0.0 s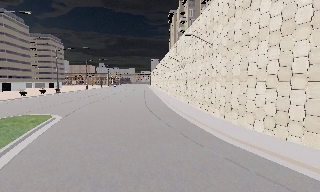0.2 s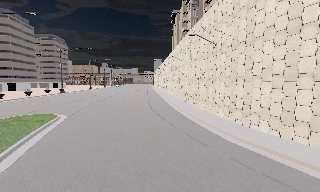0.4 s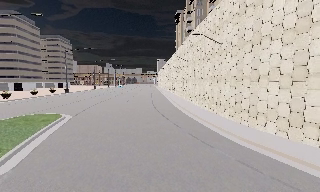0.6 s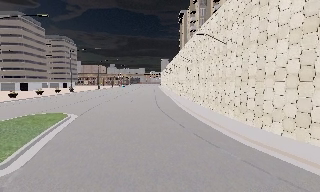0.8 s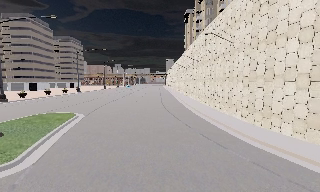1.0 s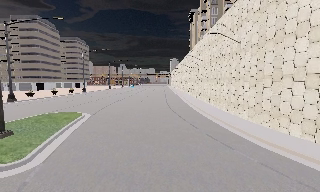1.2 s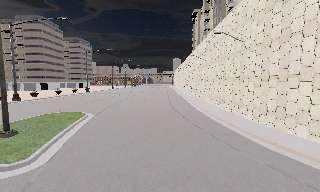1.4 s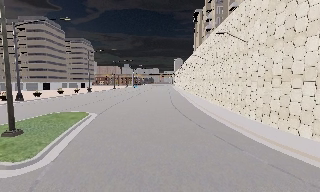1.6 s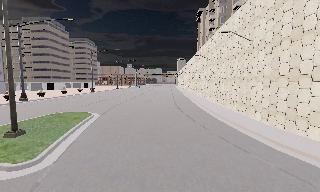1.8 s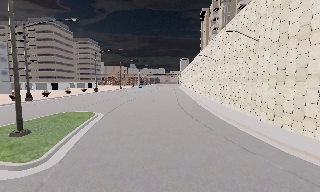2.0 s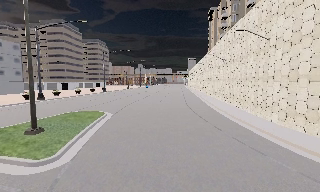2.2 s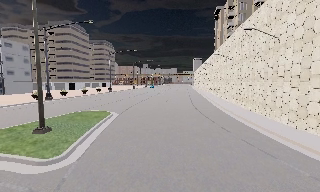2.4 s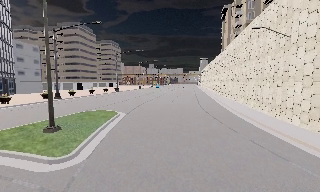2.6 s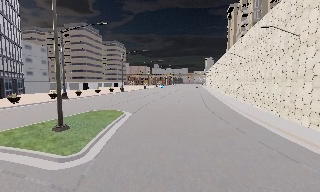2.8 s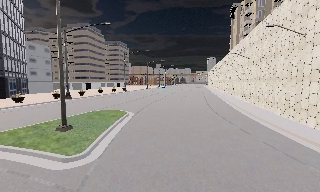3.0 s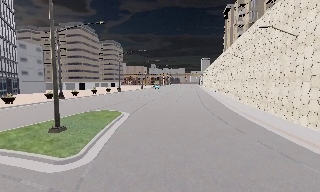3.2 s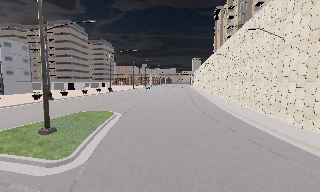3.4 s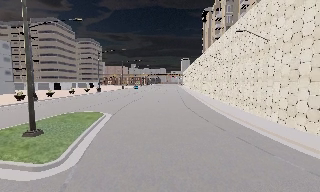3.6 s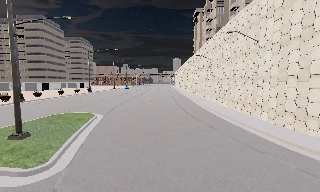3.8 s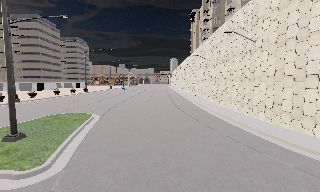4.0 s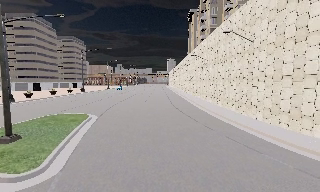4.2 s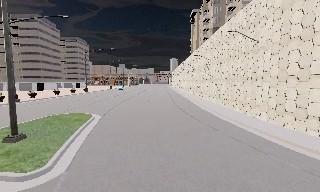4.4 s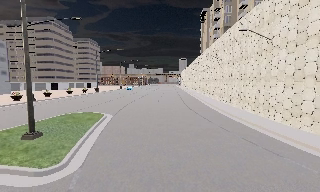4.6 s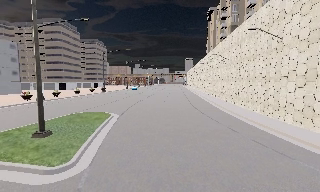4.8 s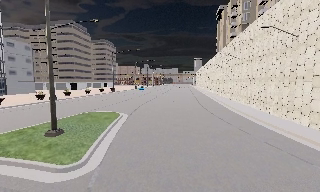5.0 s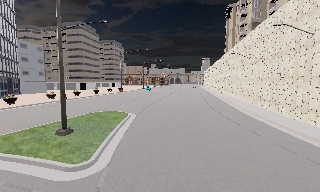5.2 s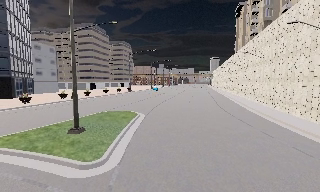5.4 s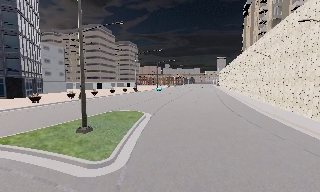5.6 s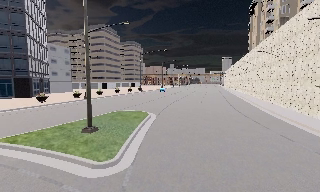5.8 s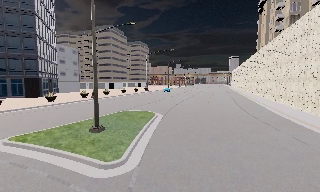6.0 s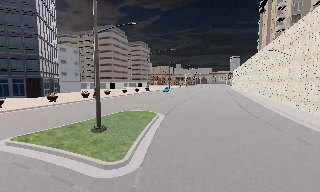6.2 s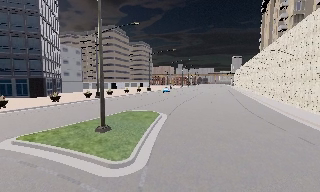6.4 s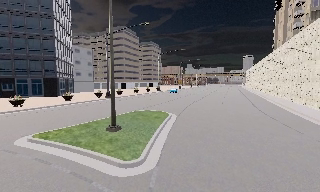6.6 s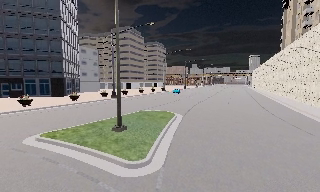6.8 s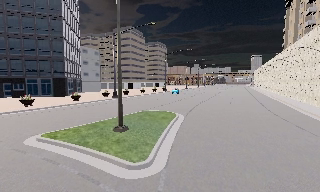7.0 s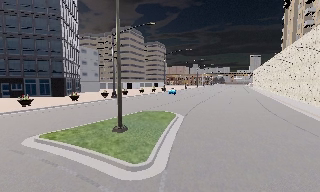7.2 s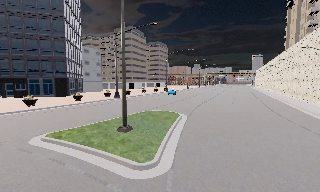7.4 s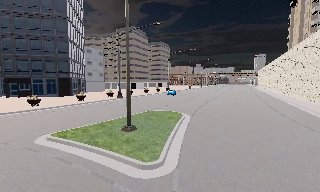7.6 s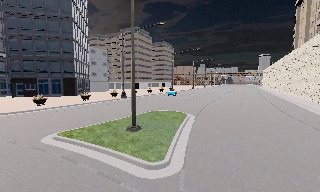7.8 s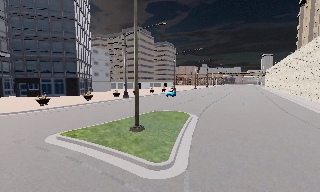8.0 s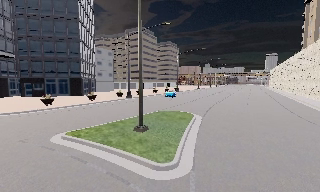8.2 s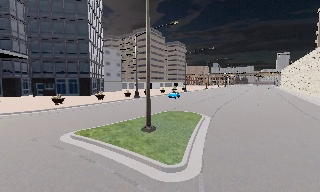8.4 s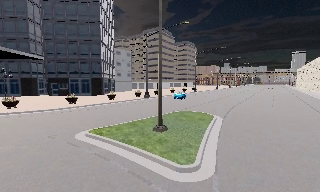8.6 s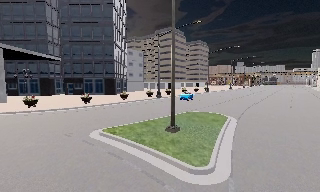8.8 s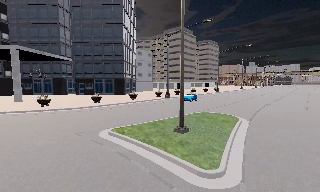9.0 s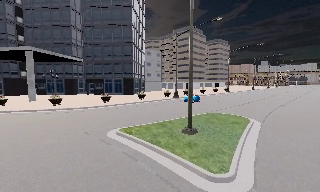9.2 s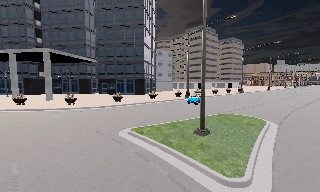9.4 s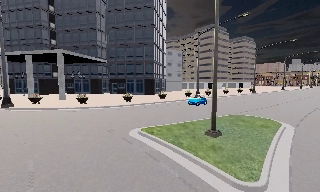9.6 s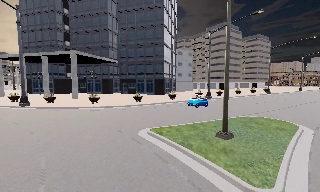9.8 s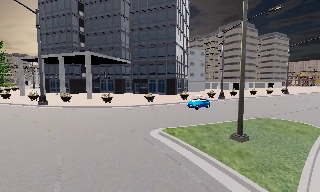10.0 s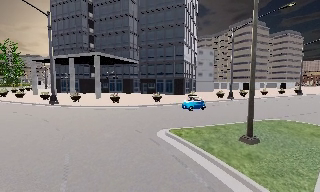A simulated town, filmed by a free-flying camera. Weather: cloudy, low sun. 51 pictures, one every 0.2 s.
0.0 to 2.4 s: The camera swings to its left by about 15 degrees, and the scene slides to the right. It travels to its left, about 1 m, so close, fixed things drift to the right.
2.4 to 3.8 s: The scene slides to the left, as the camera pans about 10 degrees to its right. It travels to its left, about 0.5 m.
3.8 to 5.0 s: The scene slides to the right, as the camera pans about 10 degrees to its left.
5.0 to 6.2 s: The camera shifts only a little, or ends up much as it began.
6.2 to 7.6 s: The camera travels to its left, about 0.5 m, so close, fixed things drift to the right.
7.6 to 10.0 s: The scene slides to the right, as the camera pans about 35 degrees to its left. It travels forward, about 1 m.
The film runs forward here.
